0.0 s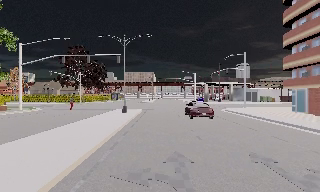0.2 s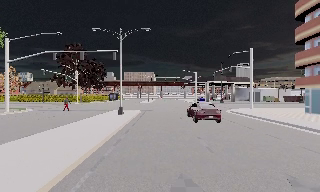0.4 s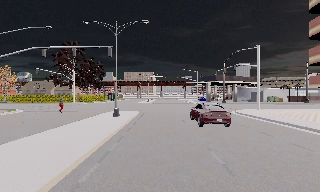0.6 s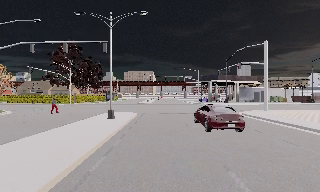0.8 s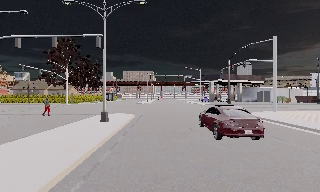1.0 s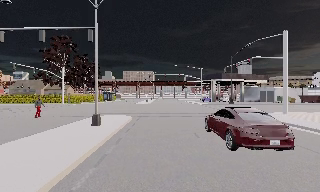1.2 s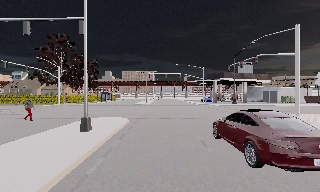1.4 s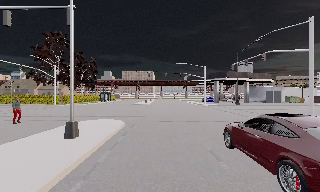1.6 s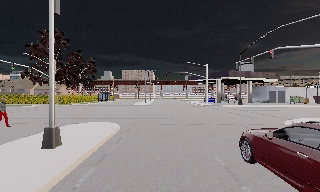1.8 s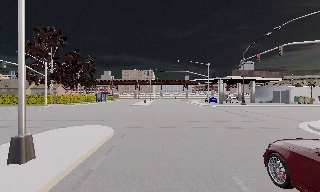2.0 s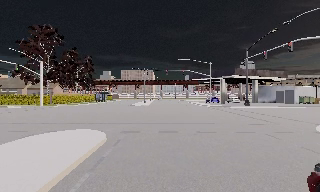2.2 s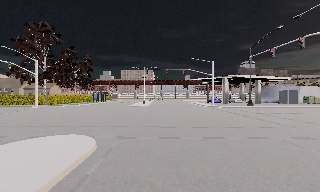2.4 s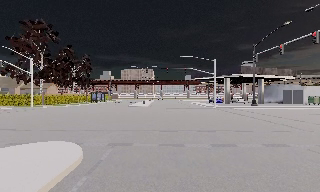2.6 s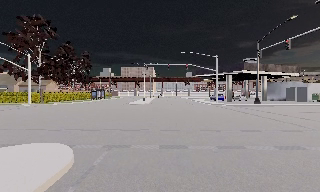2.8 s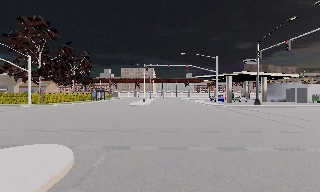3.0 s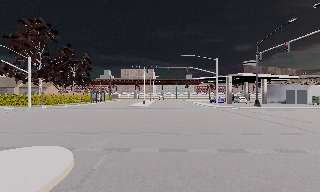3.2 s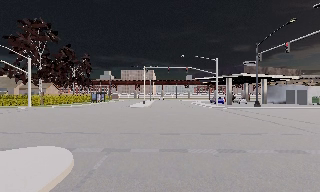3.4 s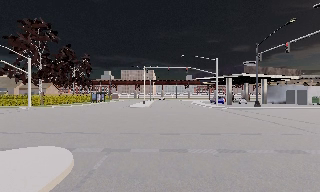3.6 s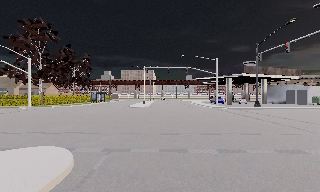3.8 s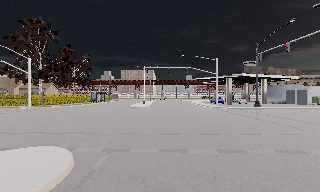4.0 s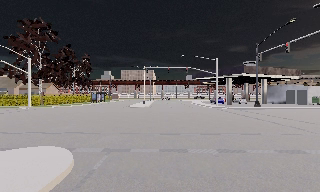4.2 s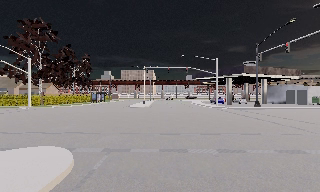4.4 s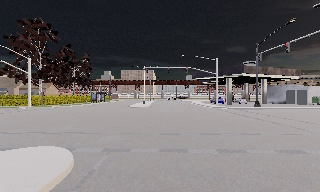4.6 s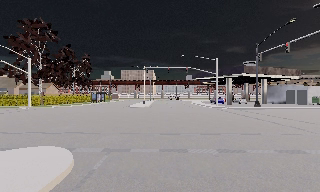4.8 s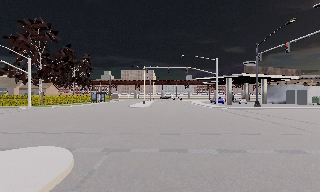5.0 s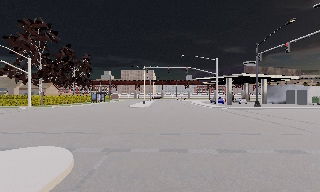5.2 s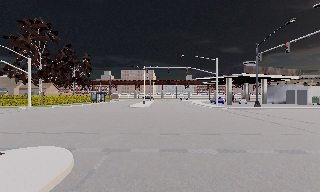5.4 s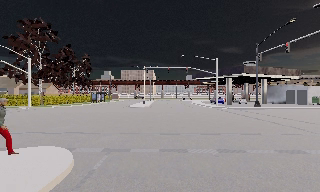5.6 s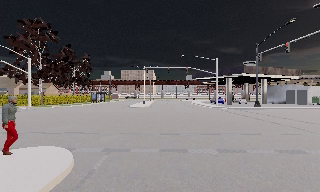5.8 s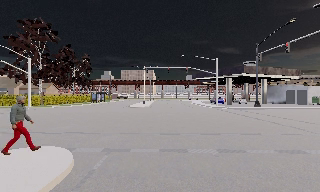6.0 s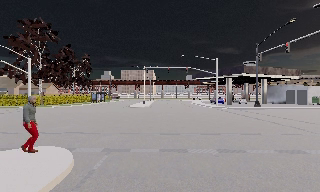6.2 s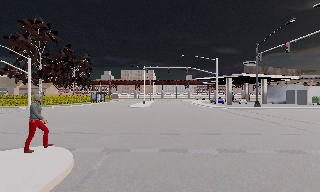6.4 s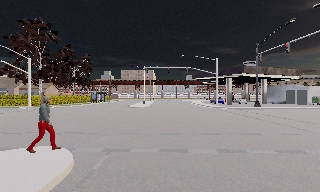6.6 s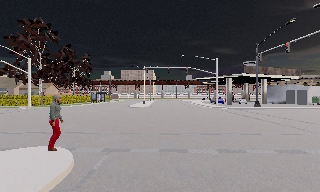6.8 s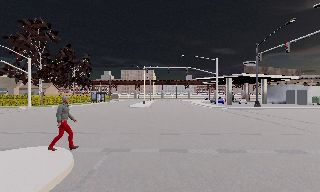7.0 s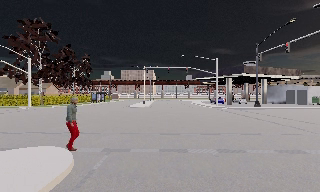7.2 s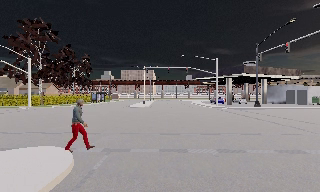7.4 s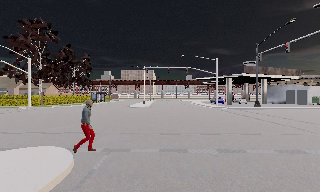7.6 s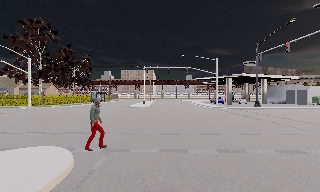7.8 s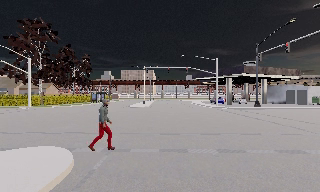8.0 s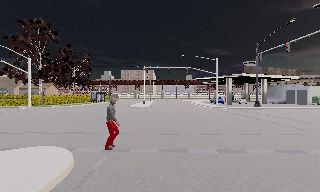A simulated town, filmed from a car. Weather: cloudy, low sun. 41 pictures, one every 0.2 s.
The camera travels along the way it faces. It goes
forward.
0.0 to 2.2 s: The camera travels forward, about 15 m, so what stands in front looms larger.
2.2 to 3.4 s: The camera travels forward, about 1.5 m, so what stands in front looms larger. It loses speed.
3.4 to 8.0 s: The camera keeps its place and its aim.
The film runs forward here.
